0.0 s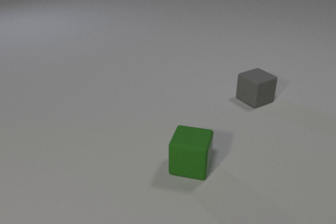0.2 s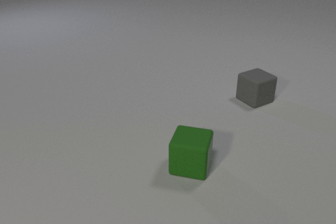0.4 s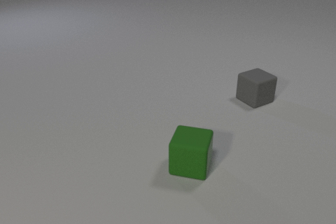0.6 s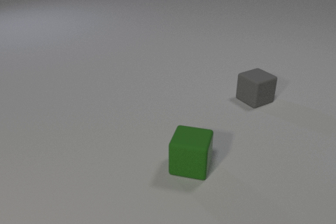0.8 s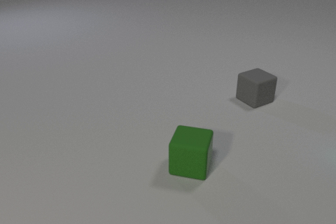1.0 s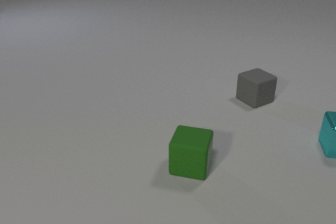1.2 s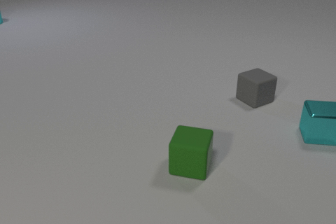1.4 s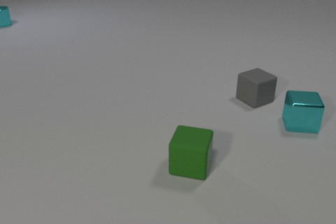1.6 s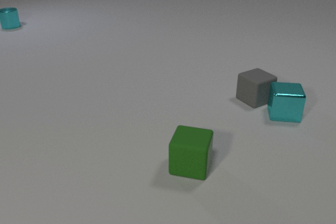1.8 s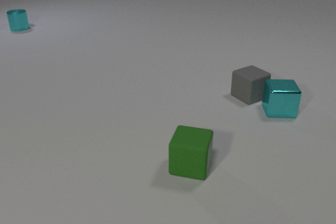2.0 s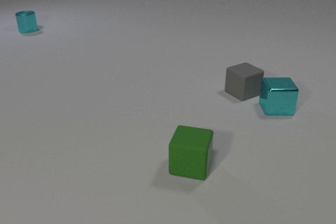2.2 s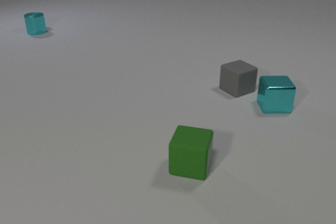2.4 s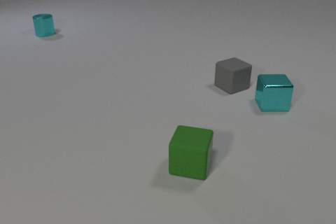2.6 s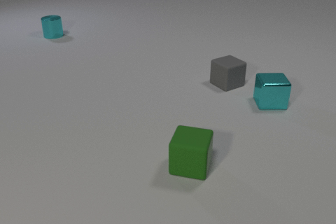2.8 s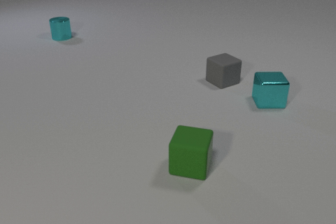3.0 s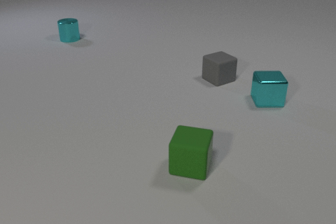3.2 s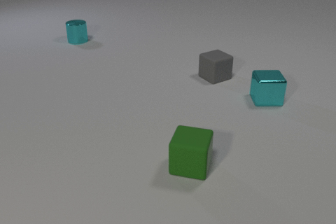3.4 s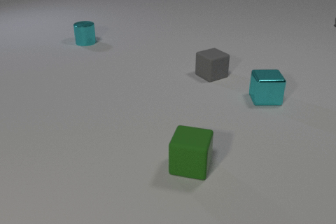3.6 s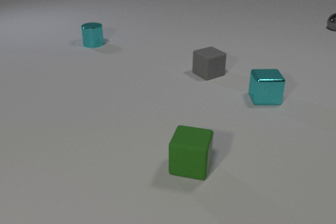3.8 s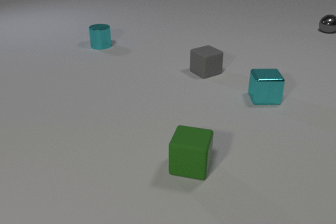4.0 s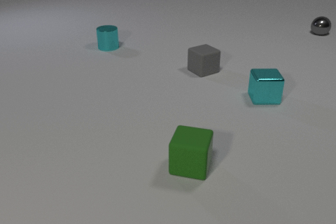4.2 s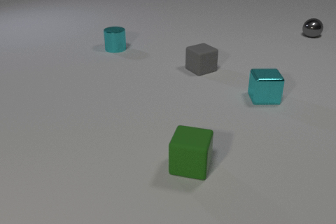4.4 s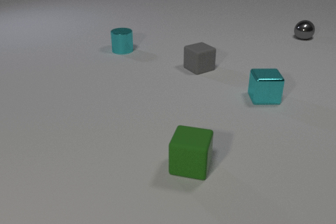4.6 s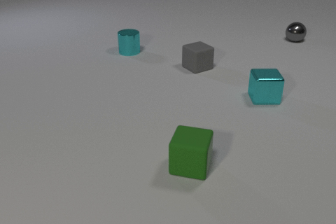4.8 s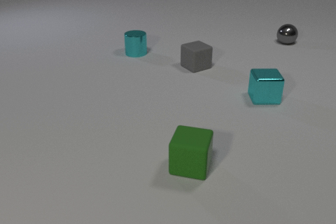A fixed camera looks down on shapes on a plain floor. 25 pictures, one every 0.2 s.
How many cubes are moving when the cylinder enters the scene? 1.
What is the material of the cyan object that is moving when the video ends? metal.
How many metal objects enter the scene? 3.
0.0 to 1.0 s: The cyan metal cube comes in at the right edge, slides to the left and away from the camera.
1.0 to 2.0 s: The cyan metal cube slides to the left and away from the camera. The gray rubber cube slides away from the camera and to the left. The cyan metal cylinder comes in at the left edge, slides toward the camera and to the right. The cyan metal cube and the gray rubber cube collide.
2.0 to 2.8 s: The cyan metal cube slides away from the camera and to the left. The gray rubber cube slides away from the camera and to the left. The cyan metal cylinder slides toward the camera and to the right.
2.8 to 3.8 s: The cyan metal cube slides away from the camera. The gray rubber cube slides away from the camera and to the left. The cyan metal cylinder slides to the right and toward the camera. The gray metal sphere comes in at the right edge, rolls toward the camera and to the left.
3.8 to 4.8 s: The gray rubber cube slides away from the camera and to the left. The cyan metal cylinder slides to the right and toward the camera. The gray metal sphere rolls toward the camera and to the left.
